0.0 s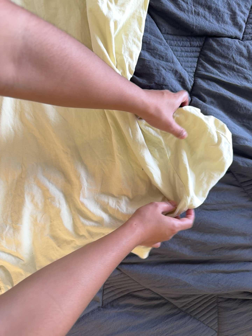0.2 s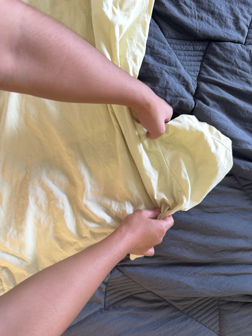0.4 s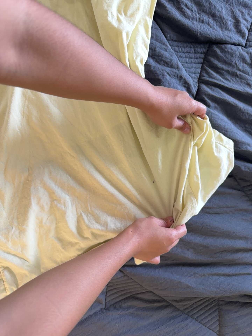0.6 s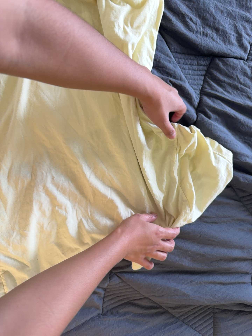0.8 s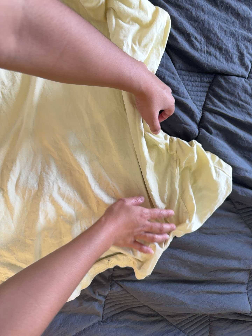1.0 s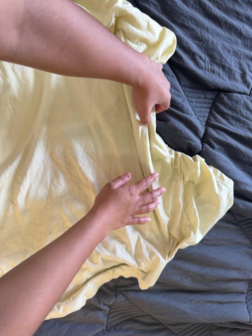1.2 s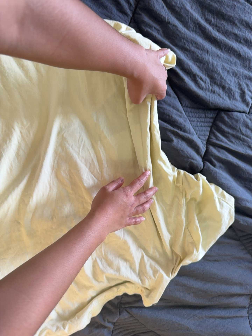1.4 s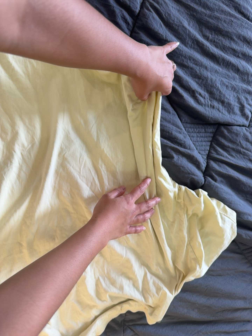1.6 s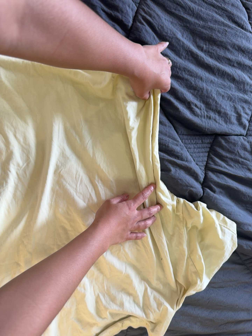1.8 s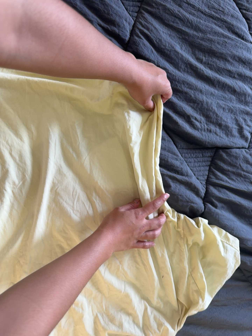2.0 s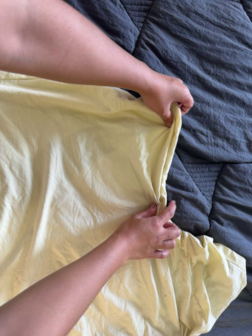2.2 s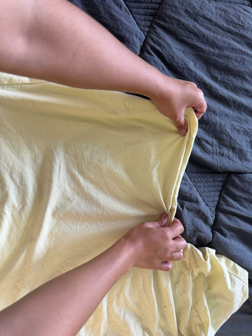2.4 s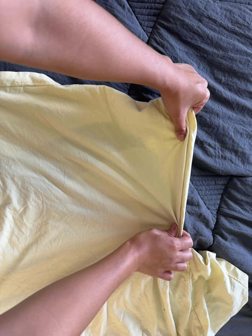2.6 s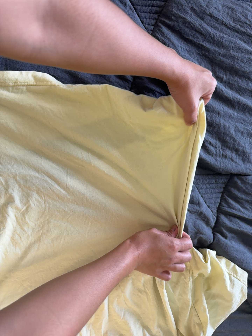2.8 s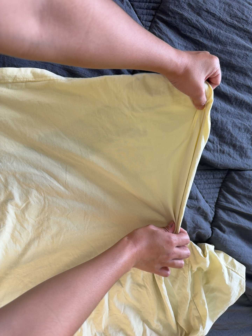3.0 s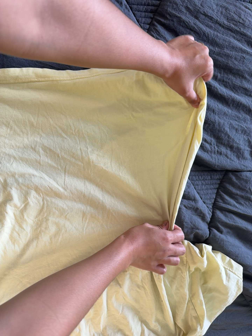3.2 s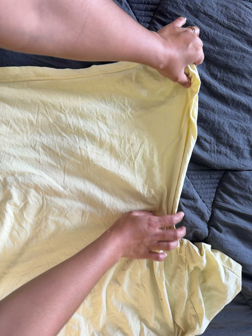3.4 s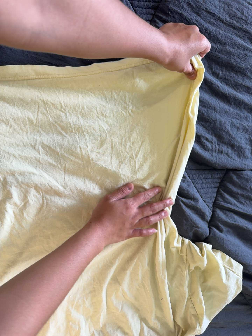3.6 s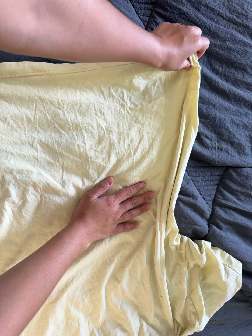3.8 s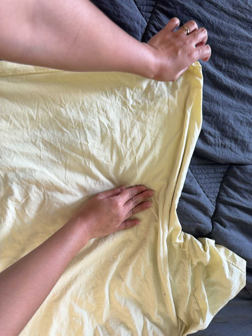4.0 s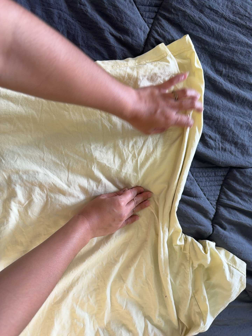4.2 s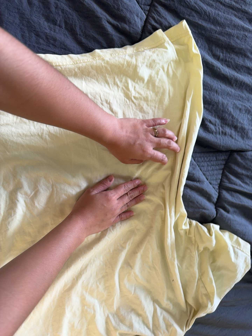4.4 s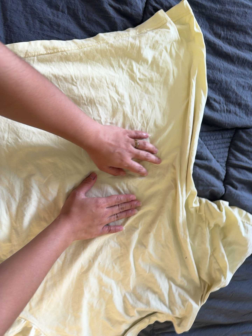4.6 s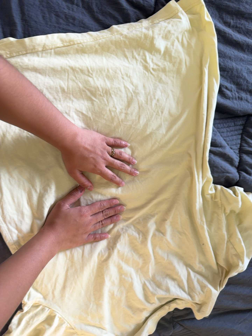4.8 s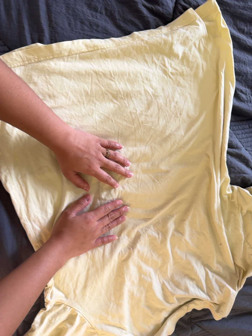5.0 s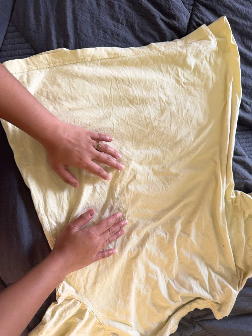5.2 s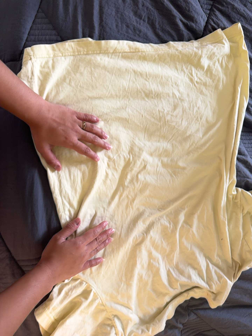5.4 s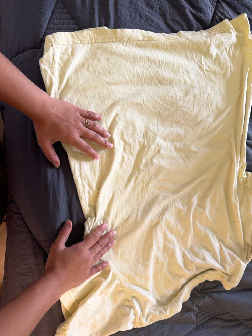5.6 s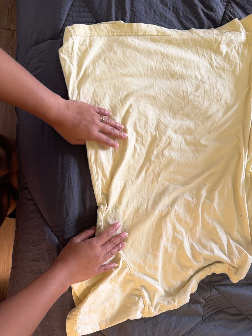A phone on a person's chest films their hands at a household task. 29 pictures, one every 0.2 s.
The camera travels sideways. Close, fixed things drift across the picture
to the right.
0.0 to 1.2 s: The camera travels toward the top of its view, to its left and backward, about 12 cm, so close, fixed things drift downward.
1.2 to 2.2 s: The camera travels toward the top of its view, about 14 cm, so close, fixed things drift downward.
2.2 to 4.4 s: The camera shifts only a little, or ends up much as it began.
4.4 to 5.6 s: The camera travels to its left, toward the bottom of its view and backward, about 28 cm, so close, fixed things drift to the right.
The film runs forward here.
